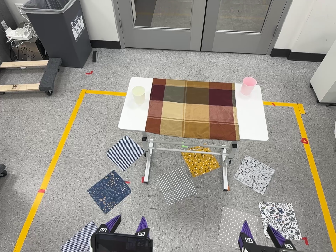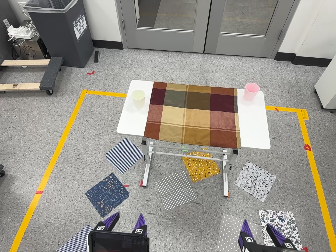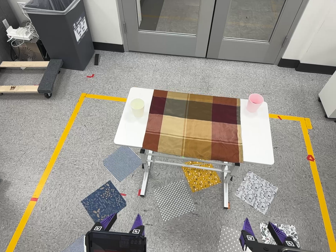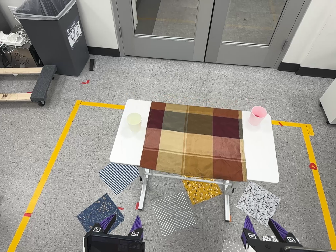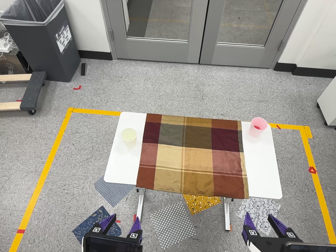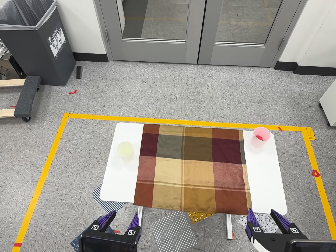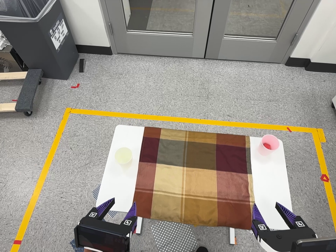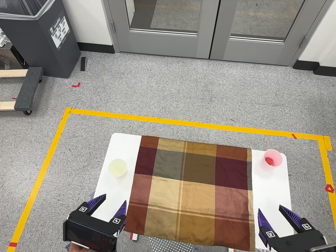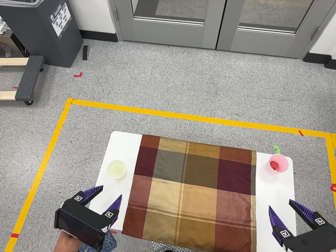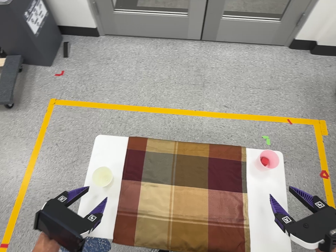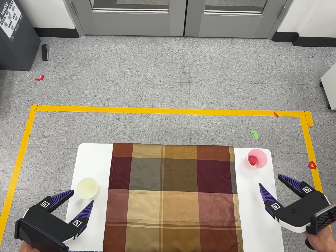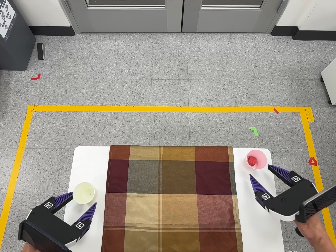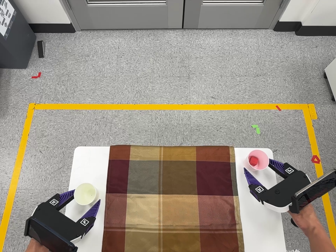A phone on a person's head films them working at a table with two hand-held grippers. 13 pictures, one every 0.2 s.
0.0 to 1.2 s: The camera travels toward the top of its view and forward, about 50 cm, so close, fixed things drift downward.
1.2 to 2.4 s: The camera travels toward the top of its view, forward and to its right, about 32 cm, so close, fixed things drift downward. Its aim tips toward the bottom of its view by about 10 degrees.
The film runs forward here.
